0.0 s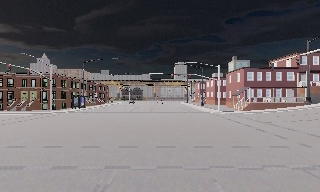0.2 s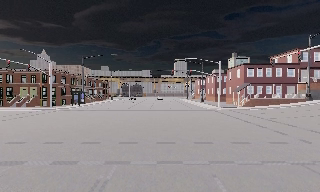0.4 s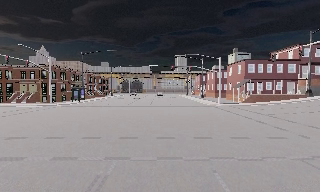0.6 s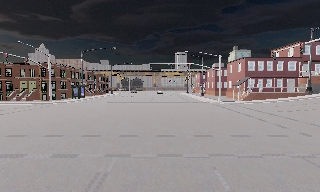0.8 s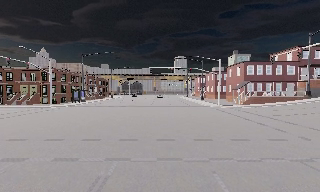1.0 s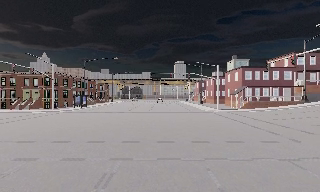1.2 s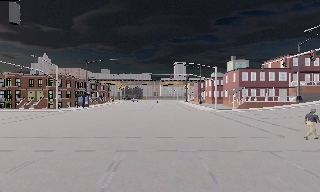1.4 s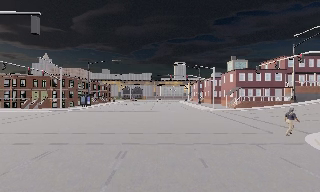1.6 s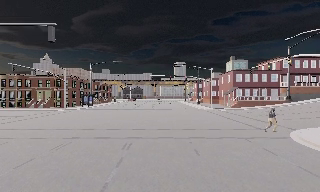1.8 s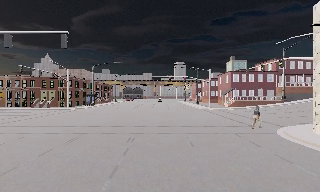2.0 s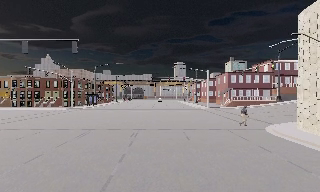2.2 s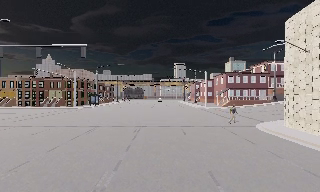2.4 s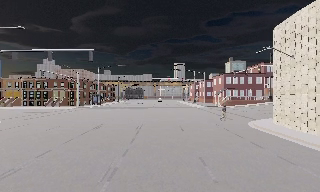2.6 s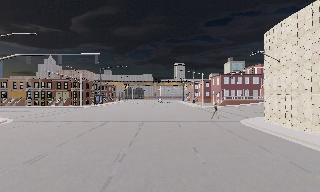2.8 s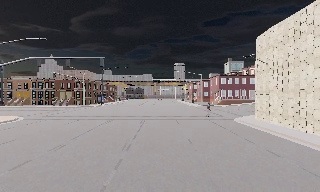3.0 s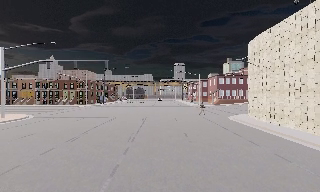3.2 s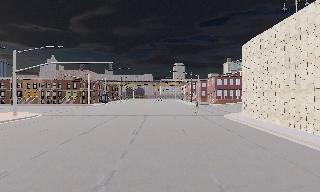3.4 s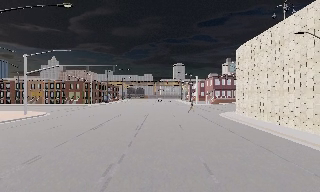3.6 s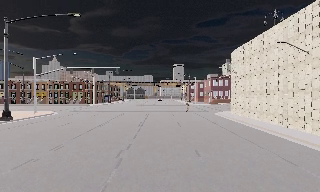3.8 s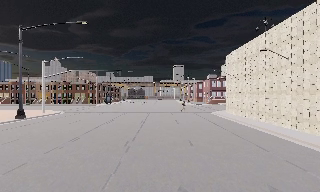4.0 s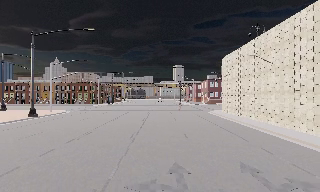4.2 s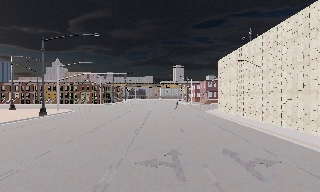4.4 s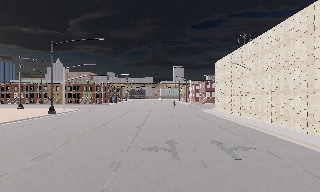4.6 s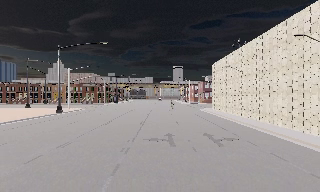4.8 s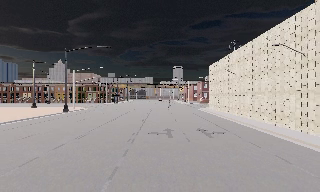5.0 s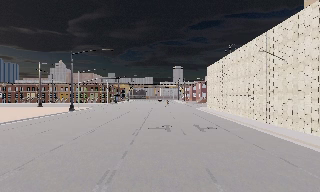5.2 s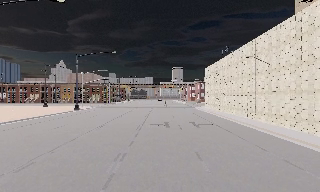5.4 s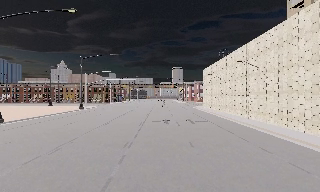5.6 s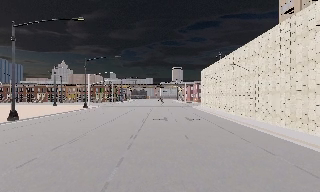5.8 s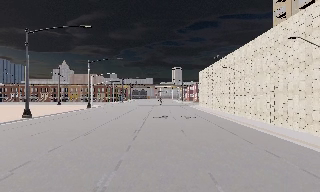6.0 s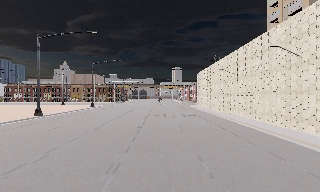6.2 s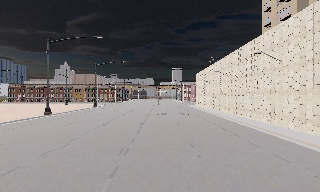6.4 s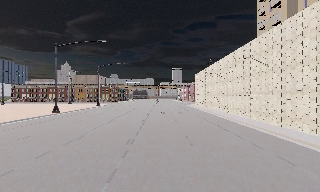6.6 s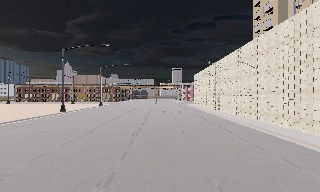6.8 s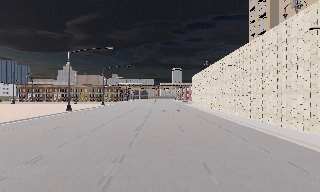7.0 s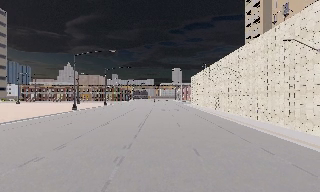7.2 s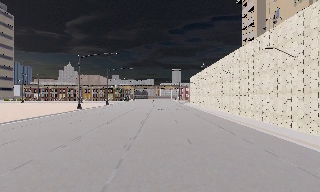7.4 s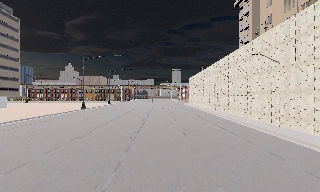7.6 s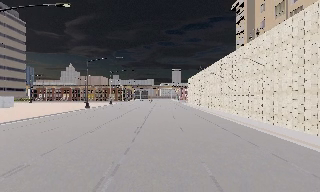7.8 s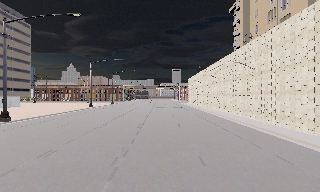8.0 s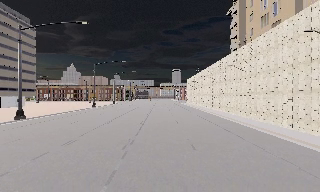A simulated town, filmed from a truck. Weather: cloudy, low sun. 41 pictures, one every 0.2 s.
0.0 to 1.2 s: The camera travels backward, about 1.5 m, so what stands in front gets smaller. It gains speed.
1.2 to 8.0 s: The camera travels backward, about 55 m, so what stands in front gets smaller.
The film runs backward here.
